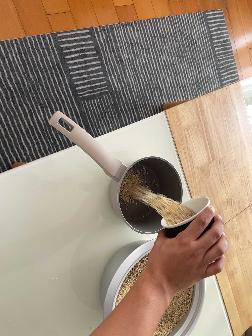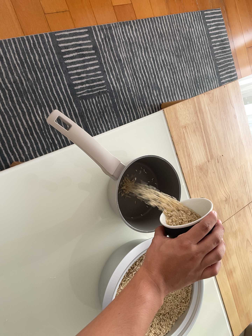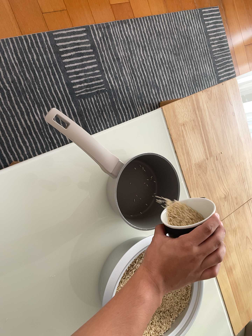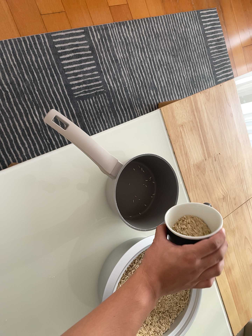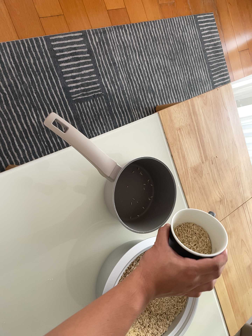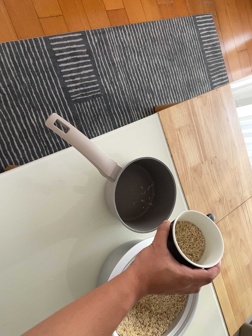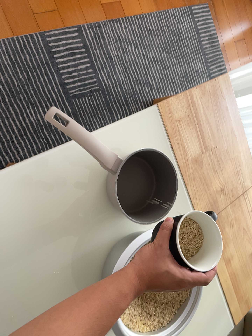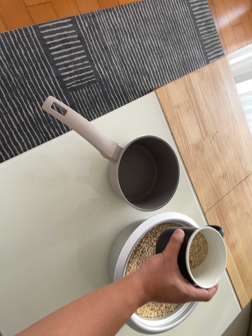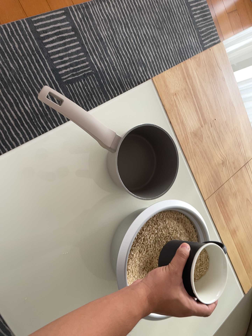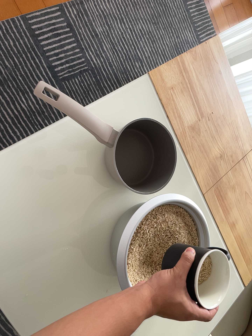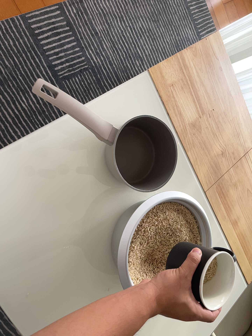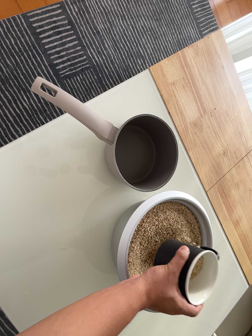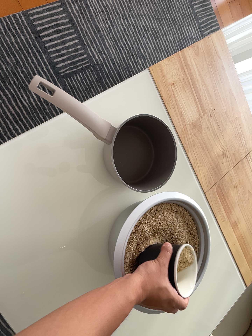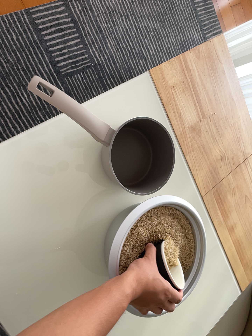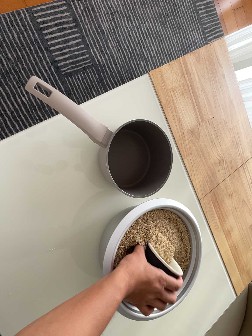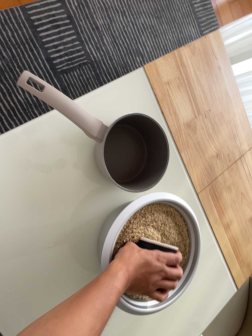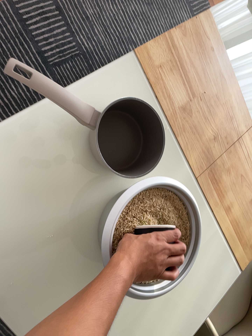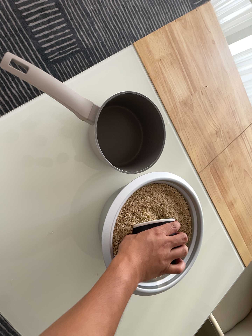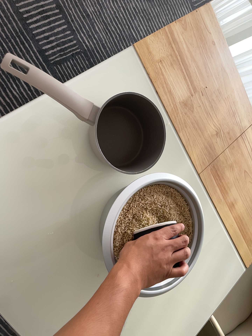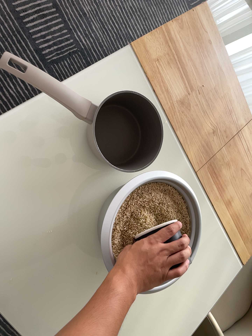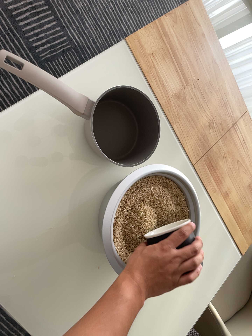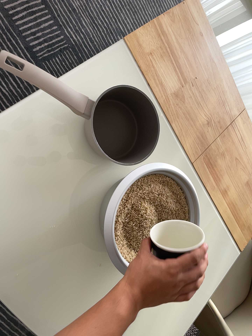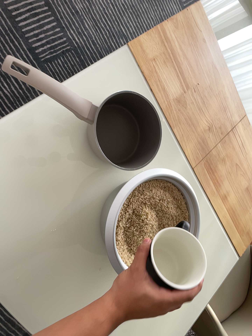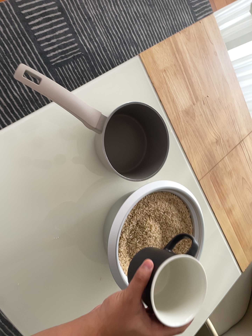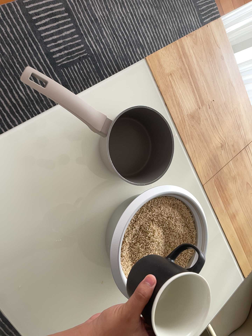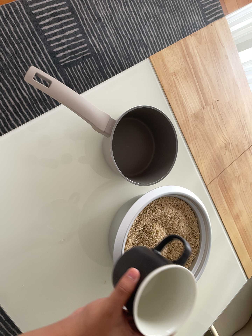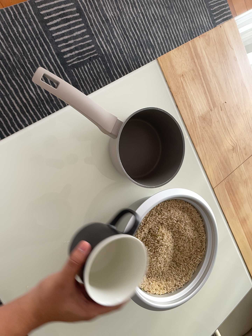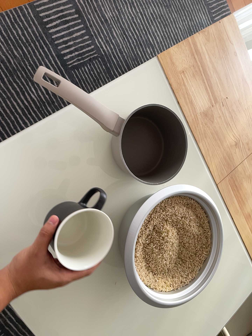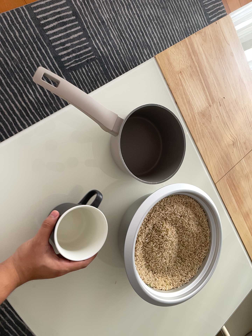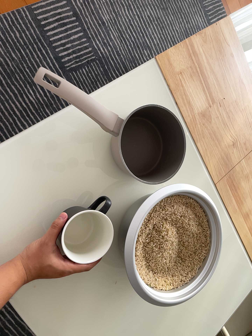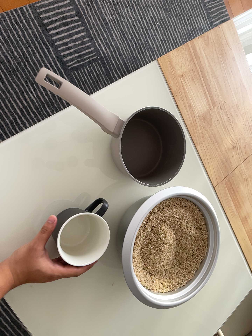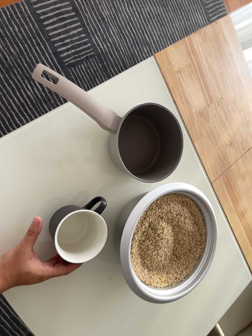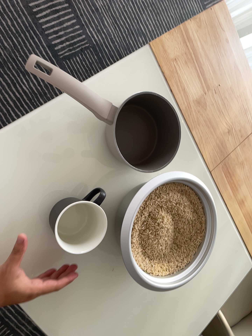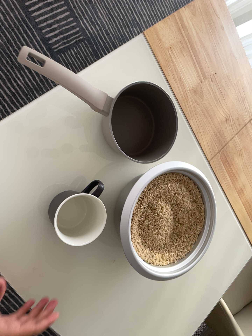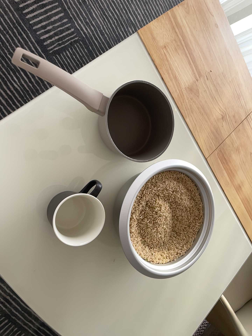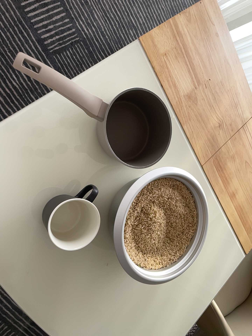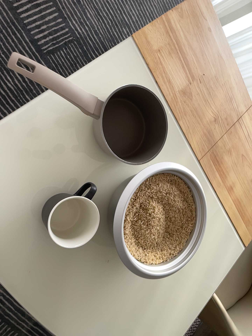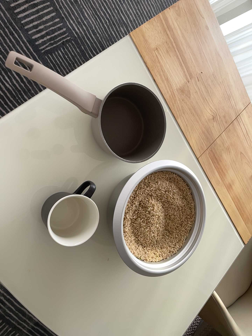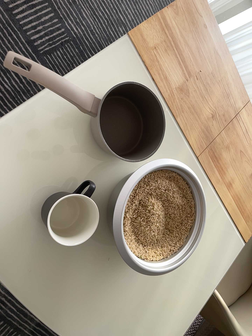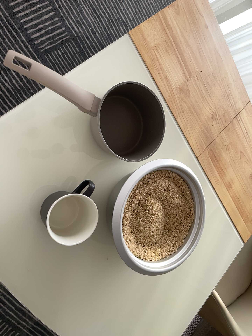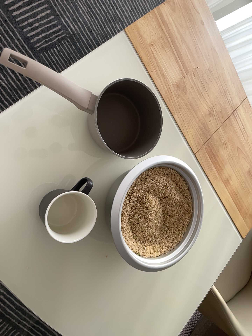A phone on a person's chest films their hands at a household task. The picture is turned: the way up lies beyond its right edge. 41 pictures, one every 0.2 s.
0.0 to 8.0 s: The camera travels toward the bottom of its view, about 6 cm, so close, fixed things drift upward. Its aim tips toward the bottom of its view by about 10 degrees, and the scene shifts upward. It rolls about its line of sight by about 15 degrees, and the scene rotates counterclockwise.
The film runs backward here.
